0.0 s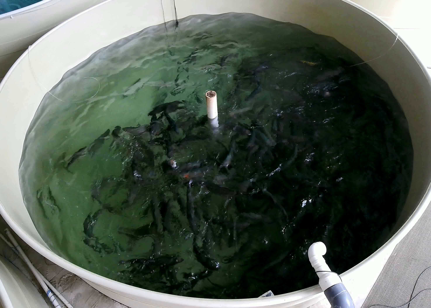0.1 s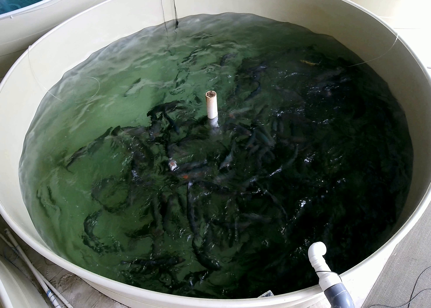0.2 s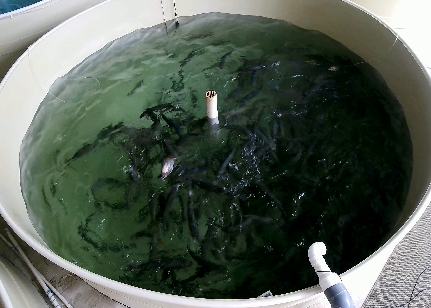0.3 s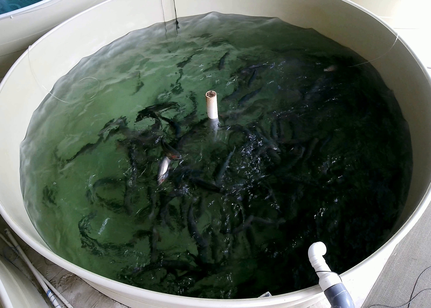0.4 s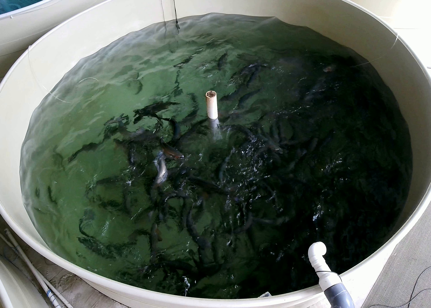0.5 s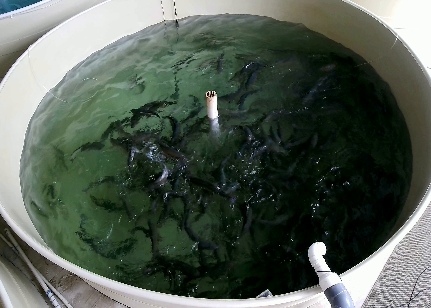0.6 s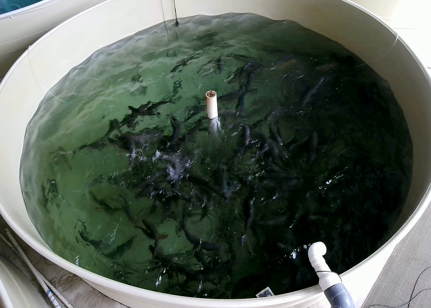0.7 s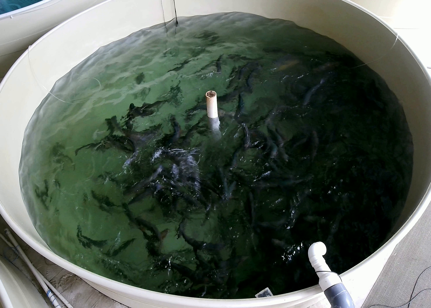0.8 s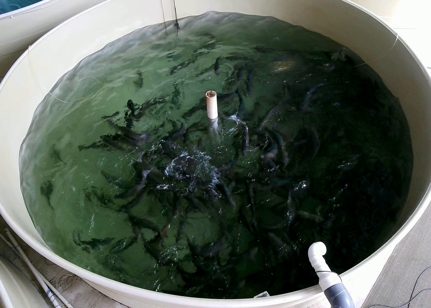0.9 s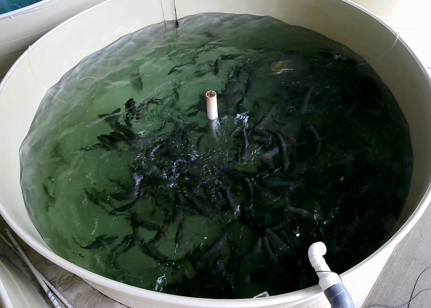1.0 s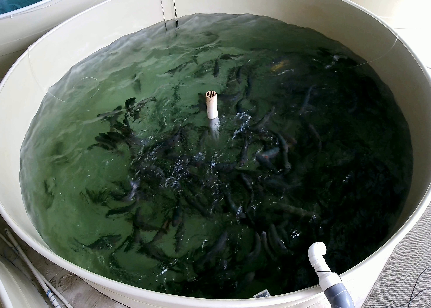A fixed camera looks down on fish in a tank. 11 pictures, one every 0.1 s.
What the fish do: Weak feeding.
